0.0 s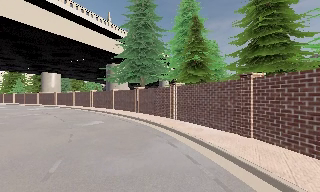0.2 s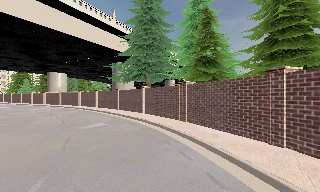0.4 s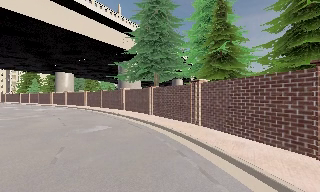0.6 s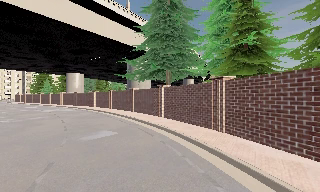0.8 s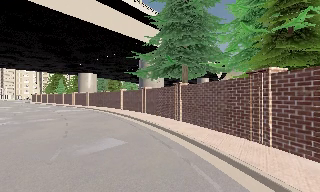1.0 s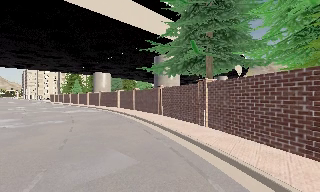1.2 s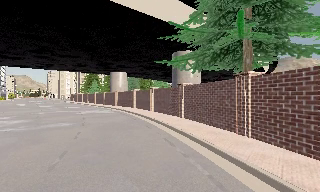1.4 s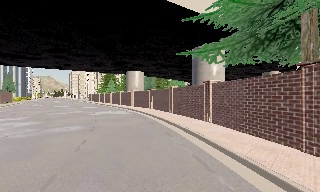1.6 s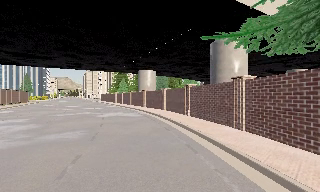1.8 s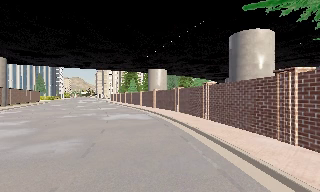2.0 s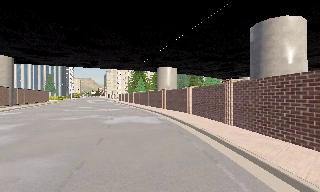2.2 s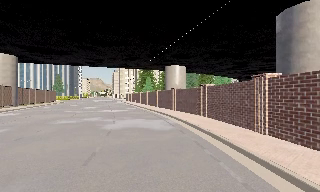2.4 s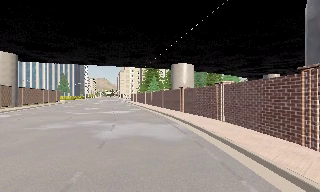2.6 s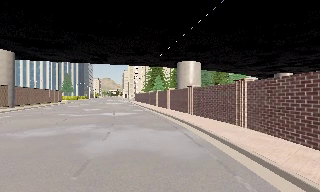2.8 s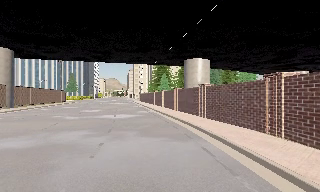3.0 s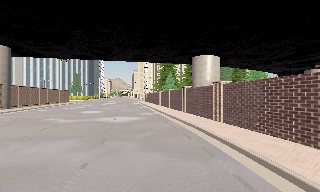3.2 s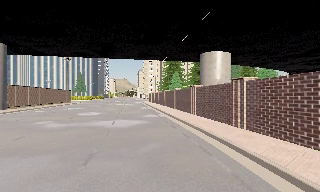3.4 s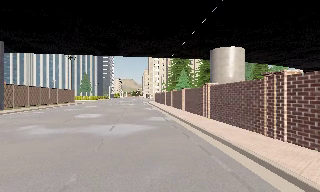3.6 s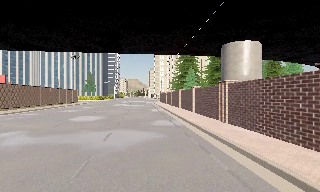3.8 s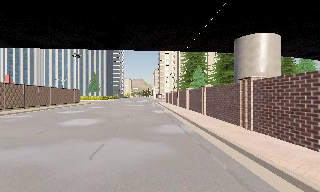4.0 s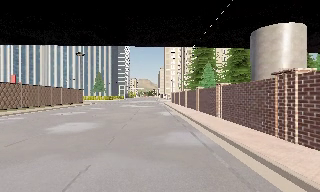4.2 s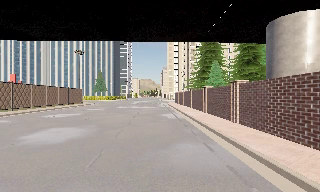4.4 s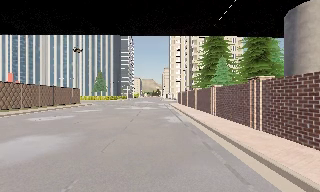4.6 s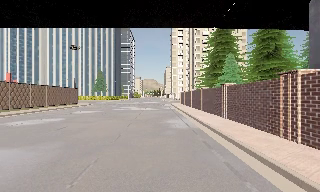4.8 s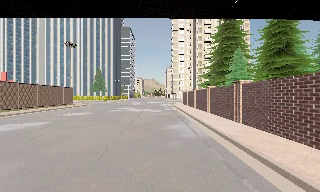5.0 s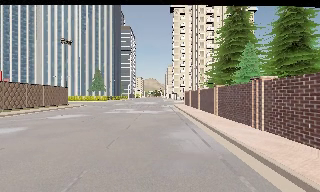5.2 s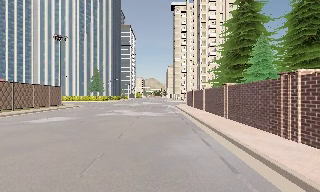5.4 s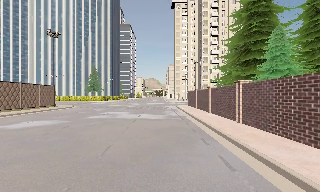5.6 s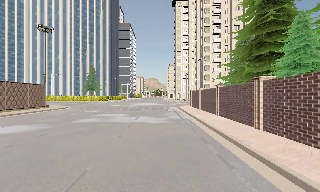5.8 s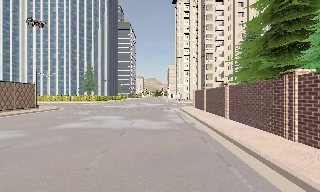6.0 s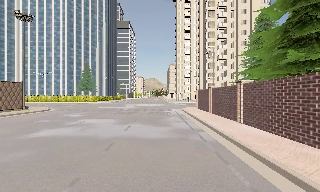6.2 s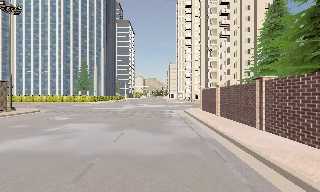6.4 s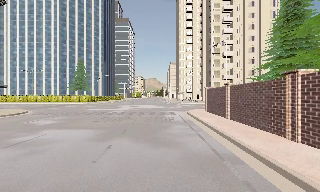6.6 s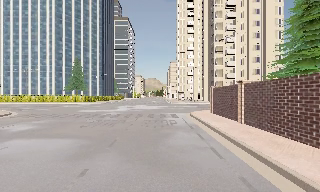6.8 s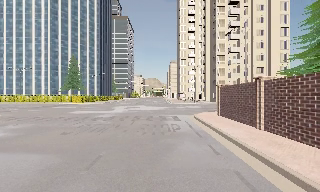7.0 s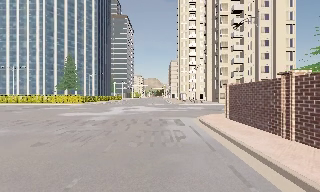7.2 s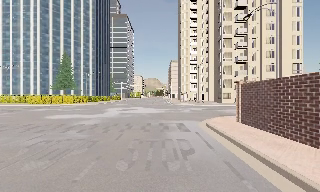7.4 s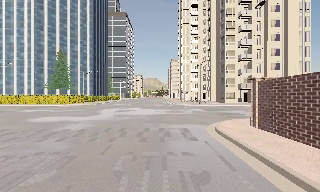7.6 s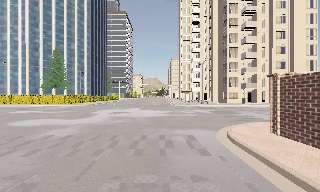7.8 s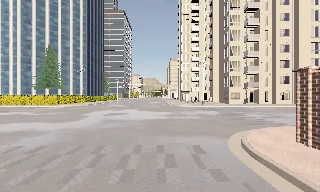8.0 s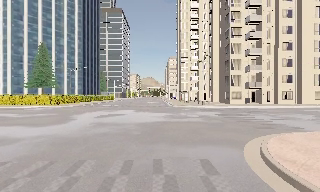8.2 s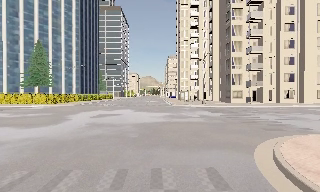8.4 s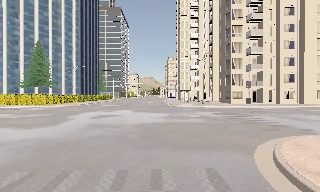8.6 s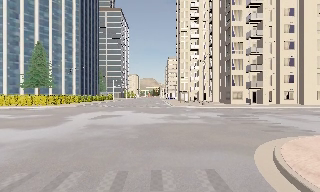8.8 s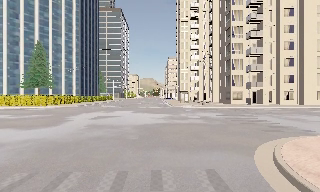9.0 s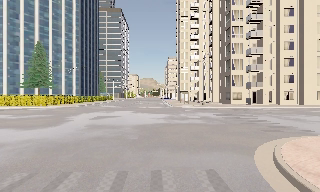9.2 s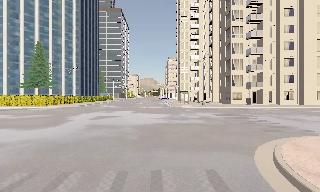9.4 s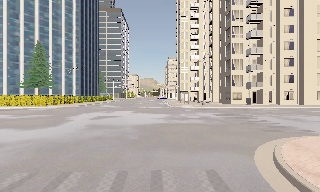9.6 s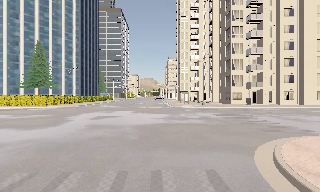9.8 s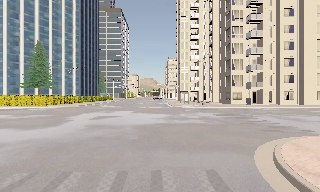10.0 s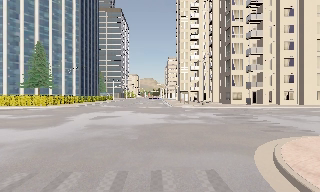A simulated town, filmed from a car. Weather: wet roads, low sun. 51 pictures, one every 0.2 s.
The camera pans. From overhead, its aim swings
counterclockwise.
The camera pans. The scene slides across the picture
to the right.
0.0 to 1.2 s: The scene slides to the right, as the camera pans about 25 degrees to its left. It travels forward, about 9 m, so what stands in front looms larger. It gains speed.
1.2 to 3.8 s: The camera pans to its left, which is counterclockwise from overhead, by about 35 degrees. It travels forward, about 25 m.
3.8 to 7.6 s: The camera travels forward, about 35 m, so what stands in front looms larger.
7.6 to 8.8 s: The camera travels forward, about 3.5 m, so what stands in front looms larger. It loses speed.
8.8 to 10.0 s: The camera keeps its place and its aim.
The film runs forward here.
